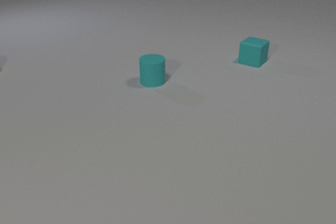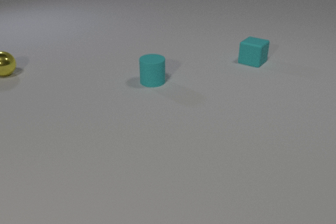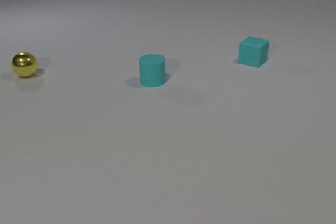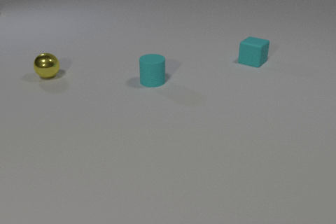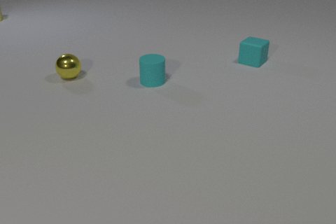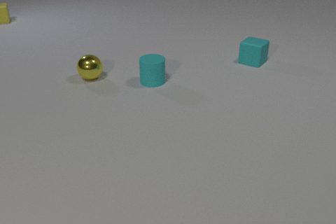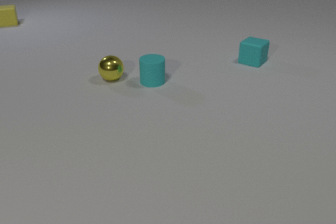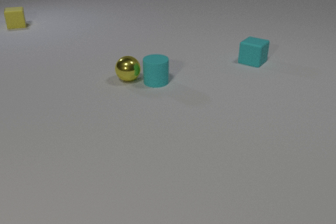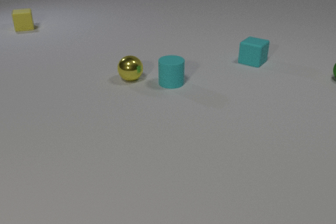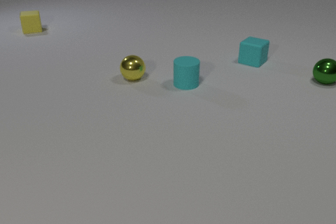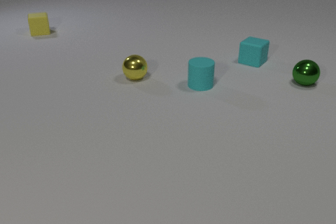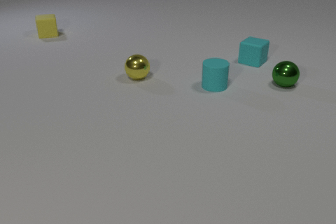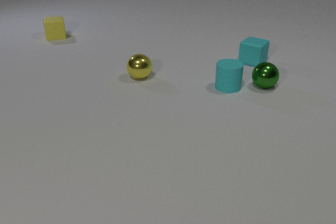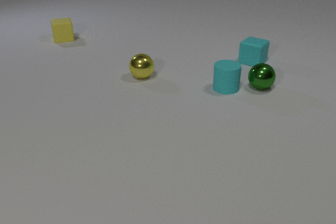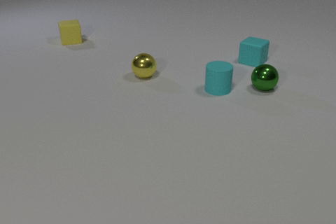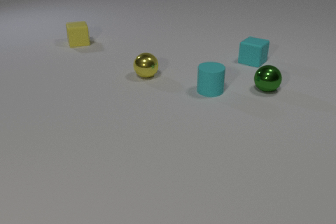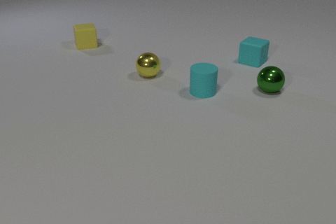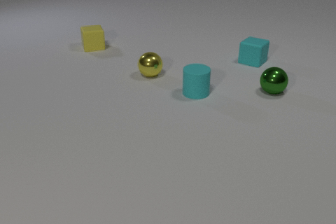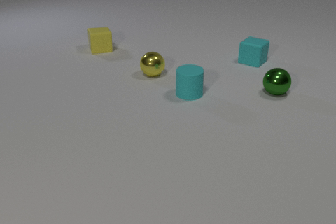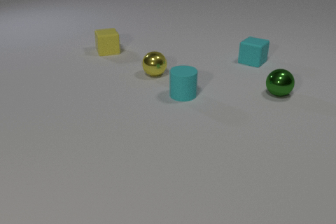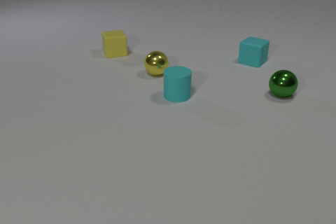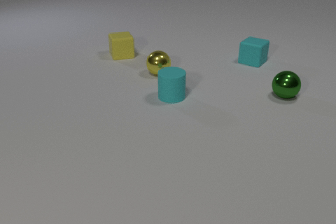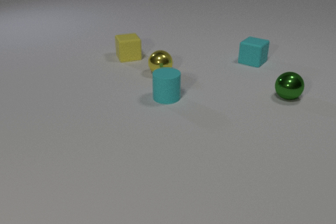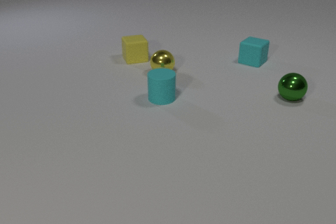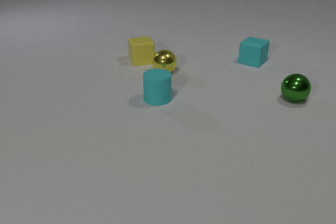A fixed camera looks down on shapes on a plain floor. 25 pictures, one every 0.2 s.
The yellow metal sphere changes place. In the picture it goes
to the right.
0.0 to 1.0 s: The yellow metal sphere comes in at the left edge, rolls to the right and toward the camera. The yellow rubber cube comes in at the left edge, slides toward the camera and to the right.
1.0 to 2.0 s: The yellow metal sphere rolls to the right. The cyan rubber cylinder slides to the right. The yellow rubber cube slides toward the camera and to the right. The green metal sphere comes in at the right edge, rolls to the left and toward the camera. The yellow metal sphere and the cyan rubber cylinder collide.
2.0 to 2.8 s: The yellow metal sphere rolls to the right. The cyan rubber cylinder slides to the right and toward the camera. The yellow rubber cube slides toward the camera and to the right. The green metal sphere rolls to the left and toward the camera. The cyan rubber cylinder and the green metal sphere collide.
2.8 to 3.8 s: The yellow metal sphere rolls to the right. The cyan rubber cylinder slides to the left and toward the camera. The yellow rubber cube slides toward the camera and to the right. The green metal sphere rolls to the right and toward the camera.
3.8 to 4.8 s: The yellow metal sphere rolls to the right. The cyan rubber cylinder slides to the left. The yellow rubber cube slides to the right and toward the camera. The green metal sphere rolls to the right and toward the camera.
Are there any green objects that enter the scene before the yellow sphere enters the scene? no.
How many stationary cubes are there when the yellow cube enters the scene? 1.
Are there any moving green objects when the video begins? no.
